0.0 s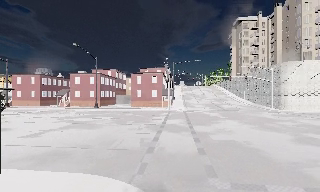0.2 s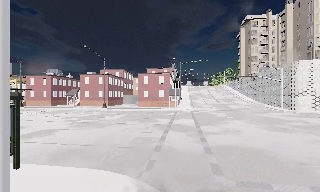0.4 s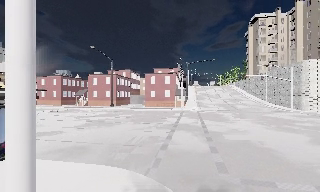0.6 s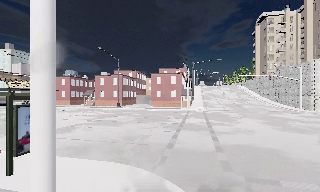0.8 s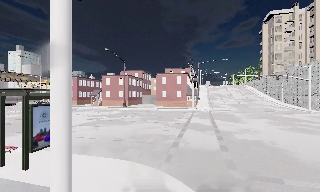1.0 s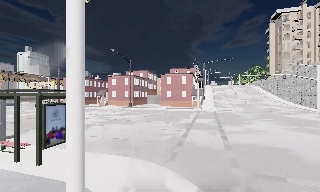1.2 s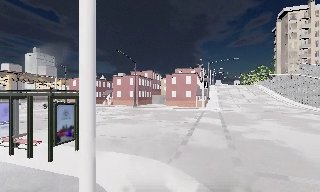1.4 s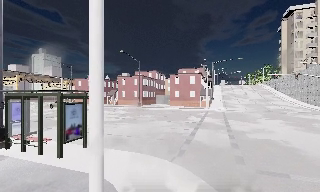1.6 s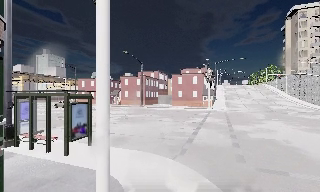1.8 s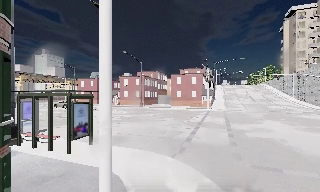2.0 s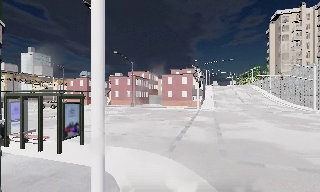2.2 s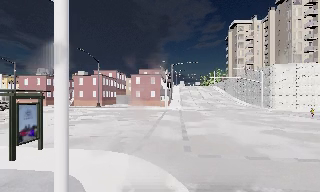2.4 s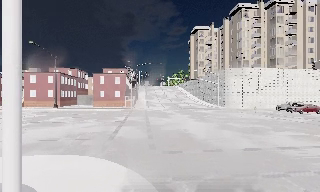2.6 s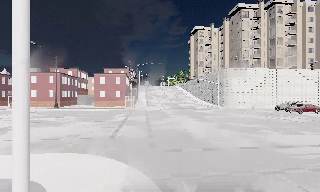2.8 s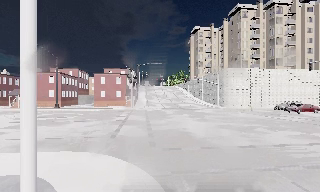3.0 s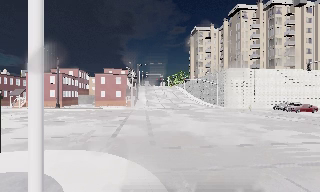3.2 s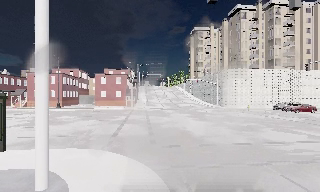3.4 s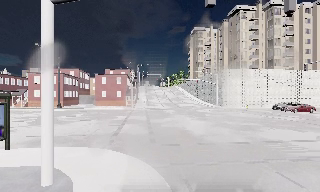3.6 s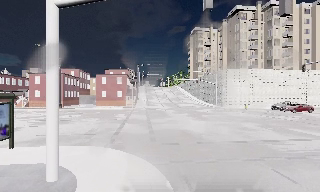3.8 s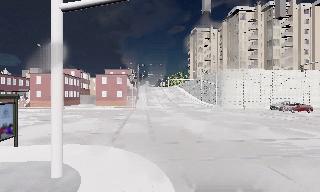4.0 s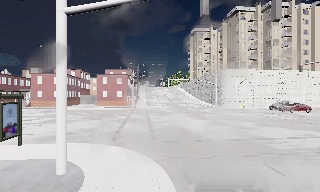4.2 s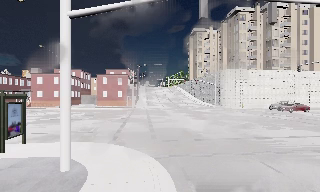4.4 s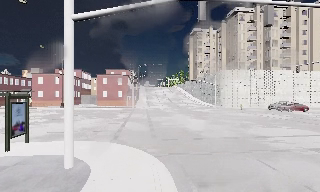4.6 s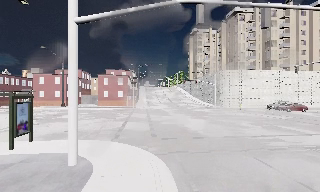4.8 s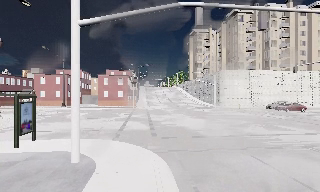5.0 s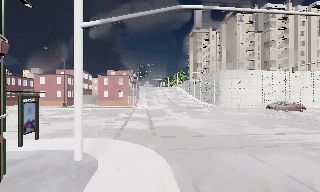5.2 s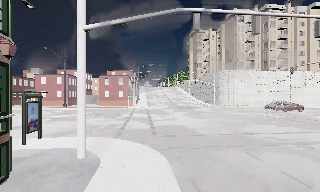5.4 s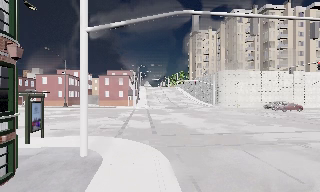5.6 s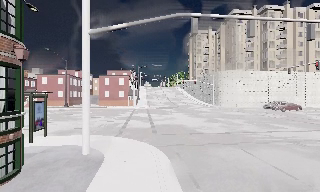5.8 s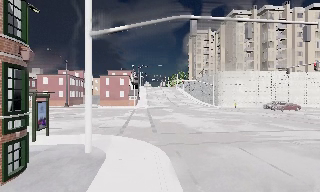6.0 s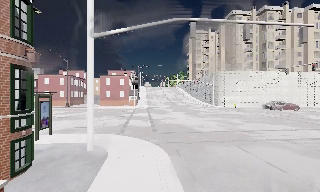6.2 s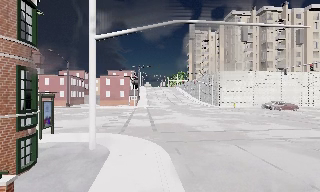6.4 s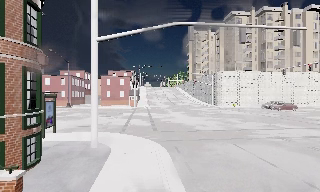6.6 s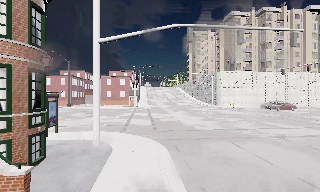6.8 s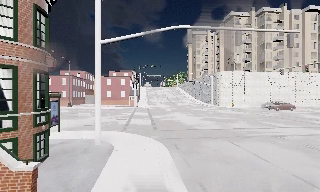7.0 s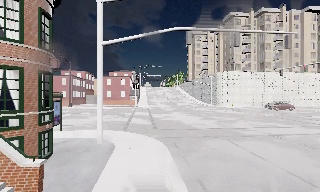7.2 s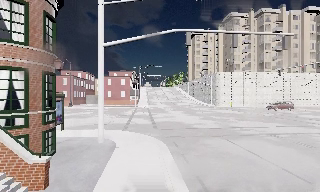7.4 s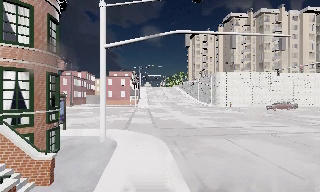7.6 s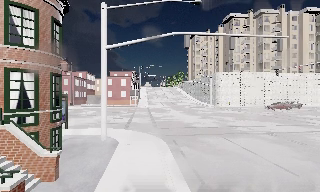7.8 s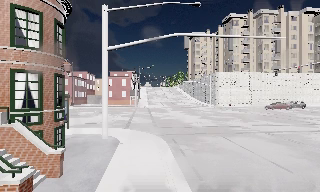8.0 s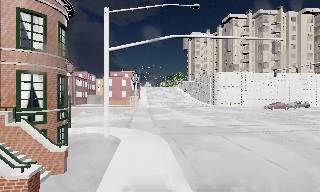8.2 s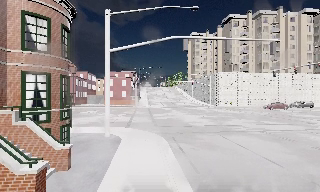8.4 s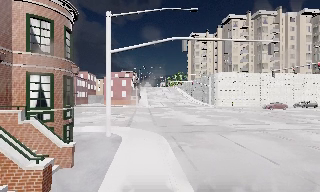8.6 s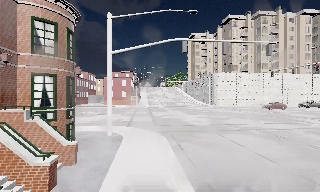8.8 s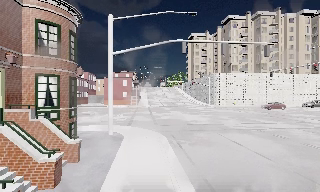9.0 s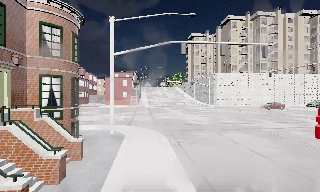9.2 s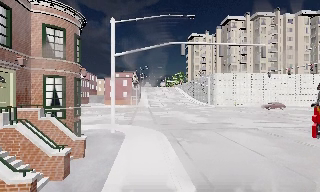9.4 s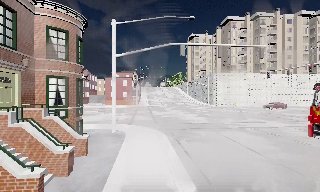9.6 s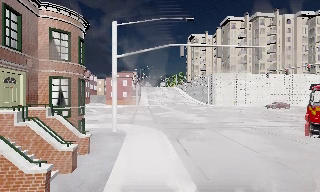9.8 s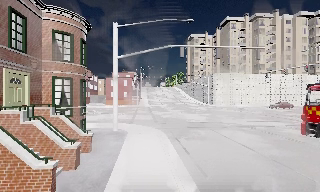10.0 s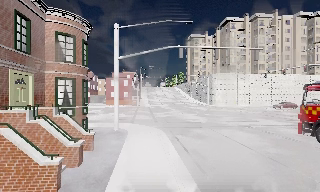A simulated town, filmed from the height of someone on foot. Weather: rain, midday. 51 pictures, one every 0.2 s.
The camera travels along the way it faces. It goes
backward.
0.0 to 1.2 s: The camera pans to its left, which is counterclockwise from overhead, by about 10 degrees. It travels backward, about 1.5 m, so what stands in front gets smaller.
1.2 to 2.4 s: The camera pans to its right, which is clockwise from overhead, by about 25 degrees. It travels backward, about 1.5 m, so what stands in front gets smaller.
2.4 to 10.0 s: The camera travels backward, about 8 m, so what stands in front gets smaller.
The film runs backward here.
